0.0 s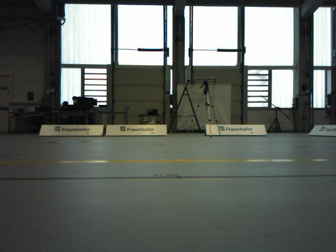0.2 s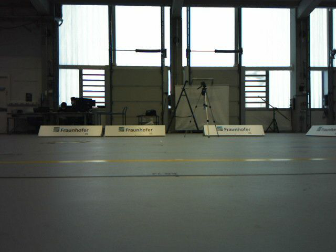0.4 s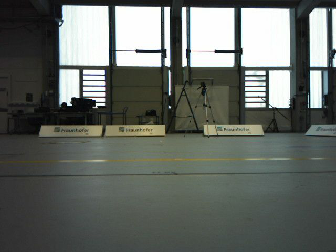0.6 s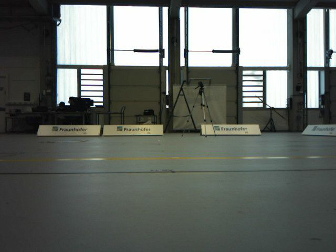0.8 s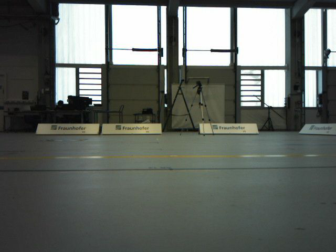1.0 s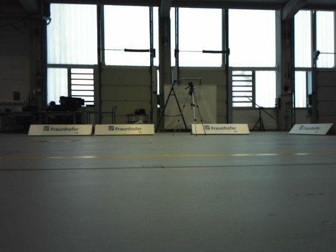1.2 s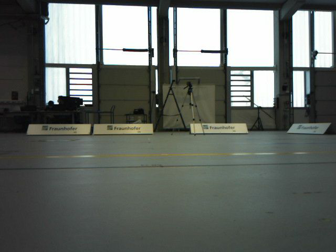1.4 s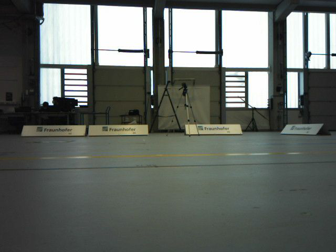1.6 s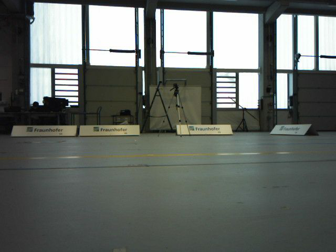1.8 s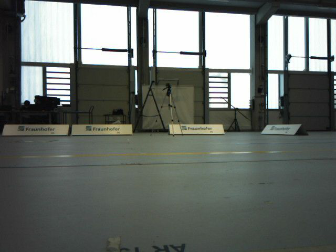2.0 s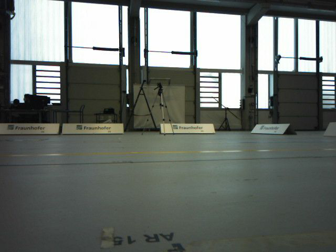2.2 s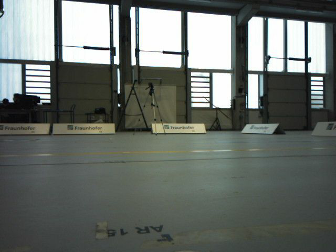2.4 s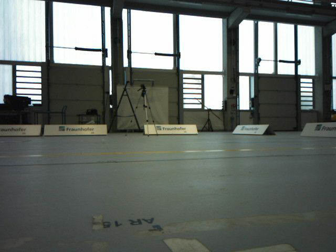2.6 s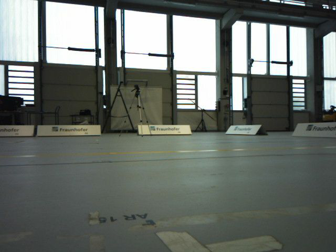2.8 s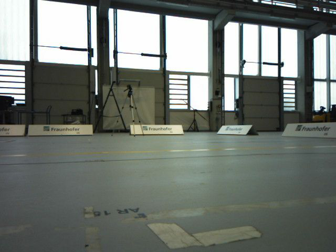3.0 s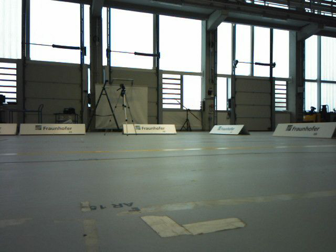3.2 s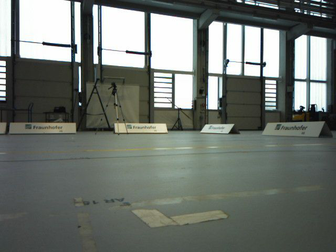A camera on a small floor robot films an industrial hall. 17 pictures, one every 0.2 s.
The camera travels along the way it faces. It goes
backward.
0.0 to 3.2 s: The camera pans to its right, which is clockwise from overhead, by about 15 degrees. It travels backward, about 0.6 m, so what stands in front gets smaller.
The film runs backward here.
